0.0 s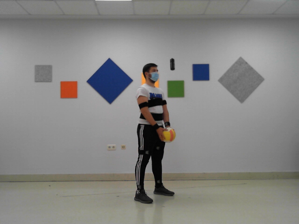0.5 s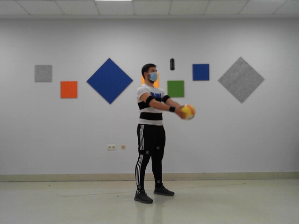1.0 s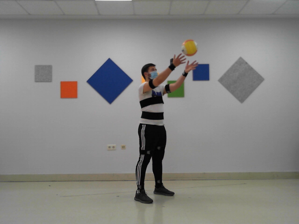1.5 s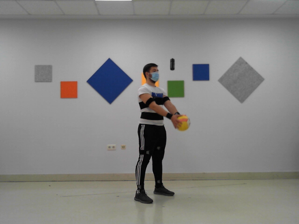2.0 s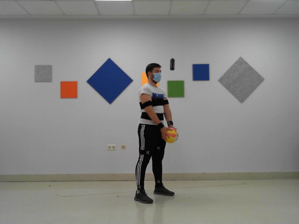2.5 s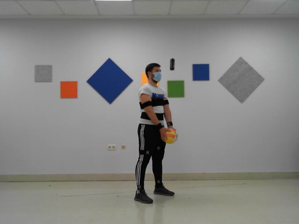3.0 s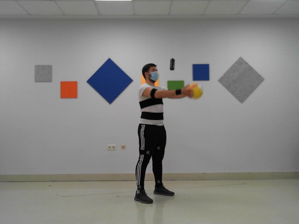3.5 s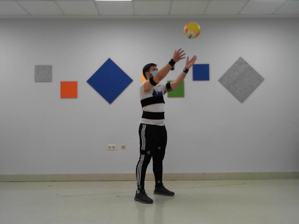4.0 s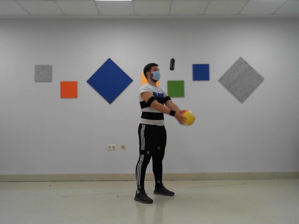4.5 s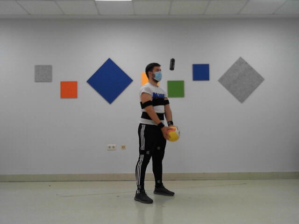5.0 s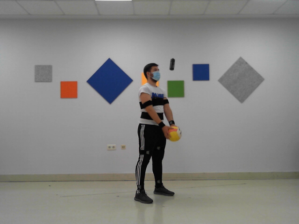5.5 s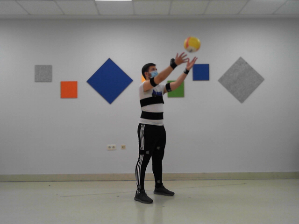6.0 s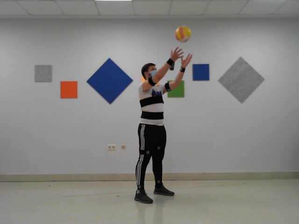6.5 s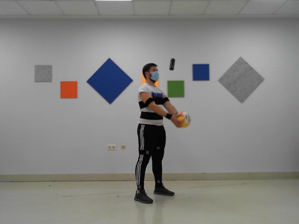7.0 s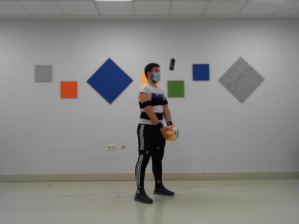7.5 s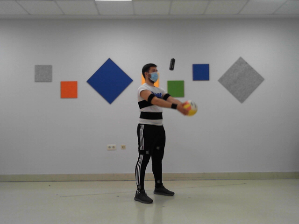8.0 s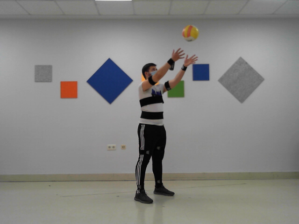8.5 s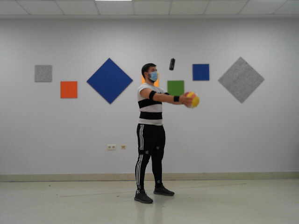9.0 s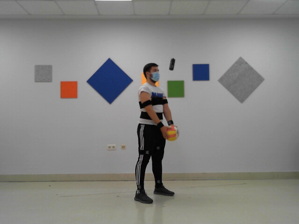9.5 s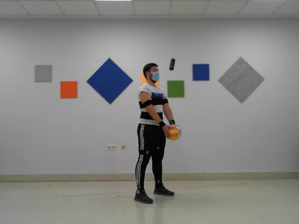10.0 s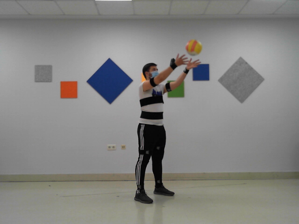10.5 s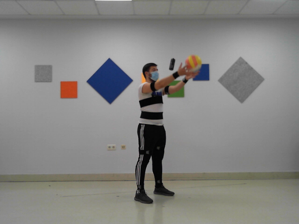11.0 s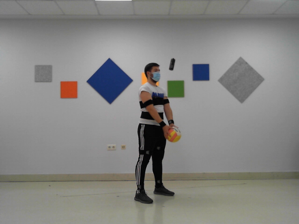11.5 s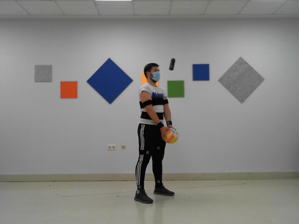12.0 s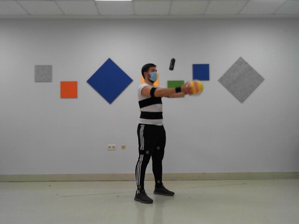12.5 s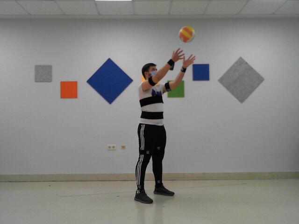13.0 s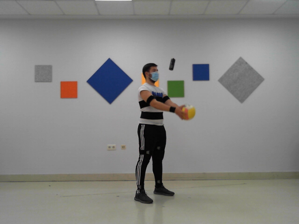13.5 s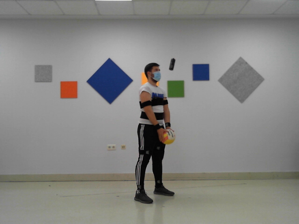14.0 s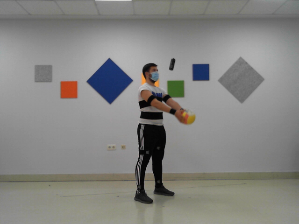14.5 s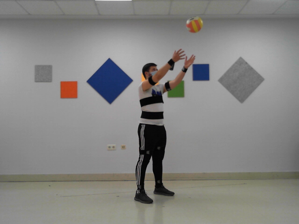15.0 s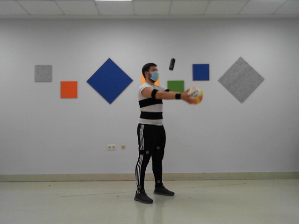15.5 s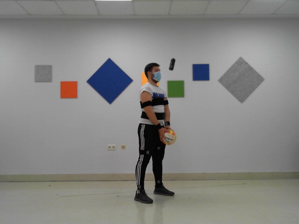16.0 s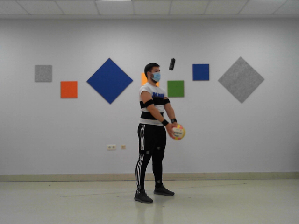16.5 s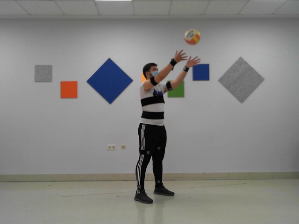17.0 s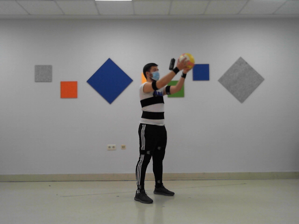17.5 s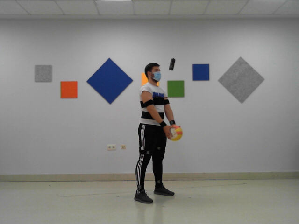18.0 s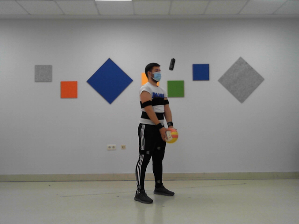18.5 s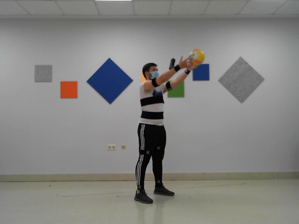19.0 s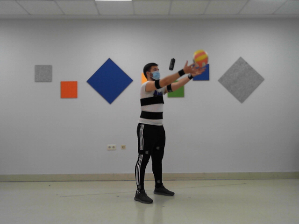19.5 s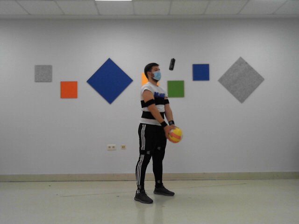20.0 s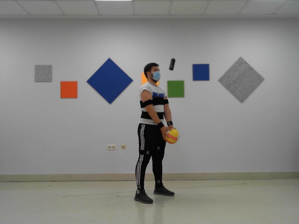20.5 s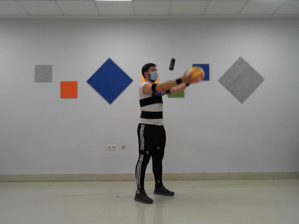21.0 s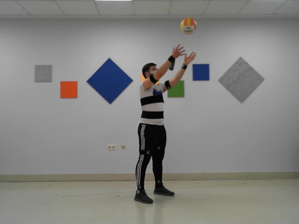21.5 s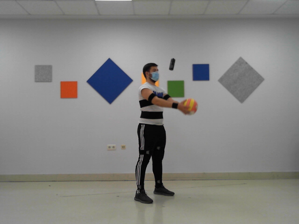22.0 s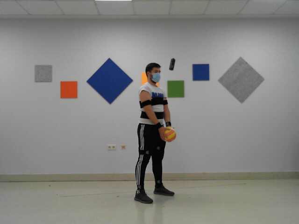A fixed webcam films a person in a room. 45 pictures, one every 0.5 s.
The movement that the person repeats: Throw up a ball and catch it.
